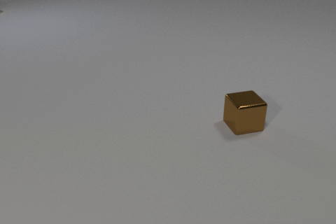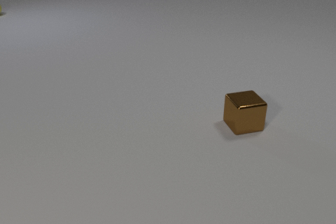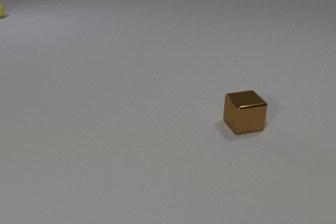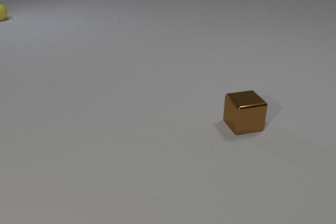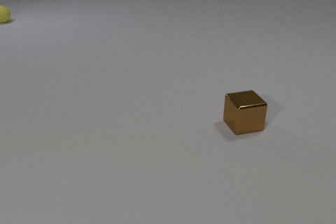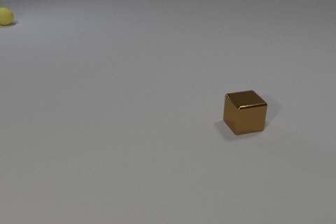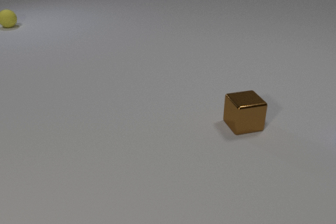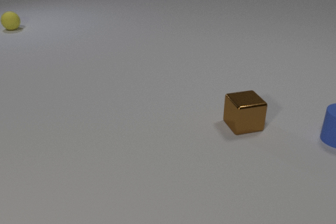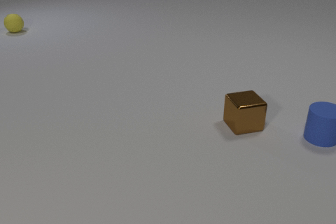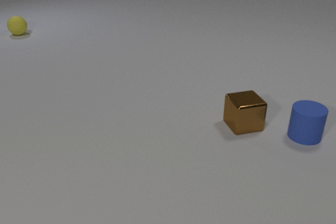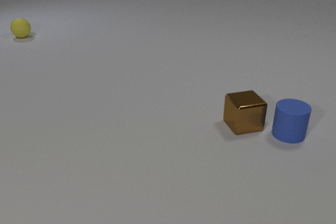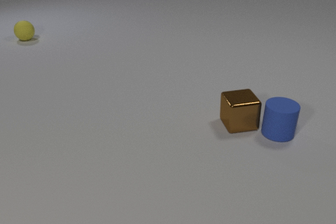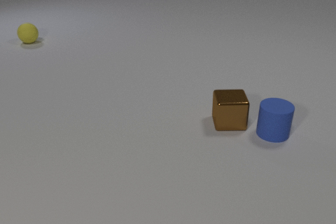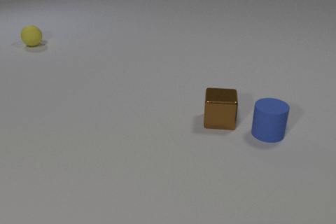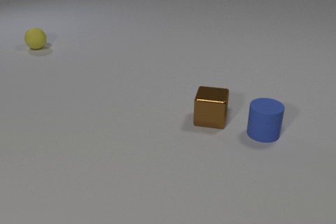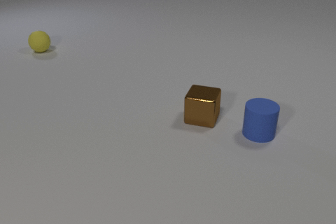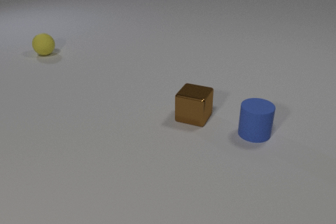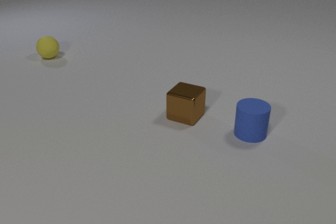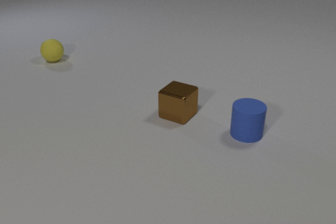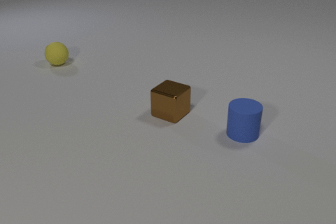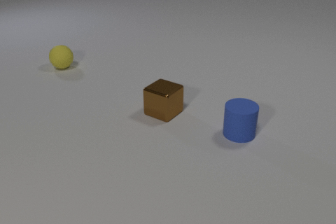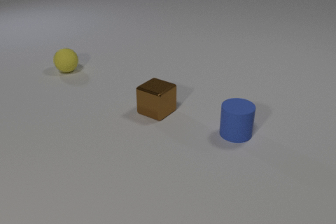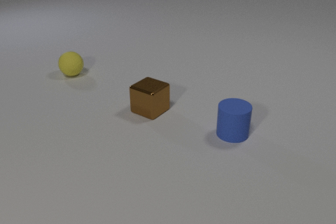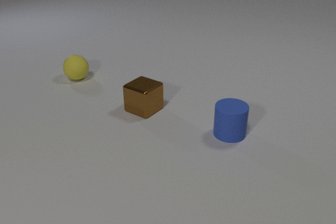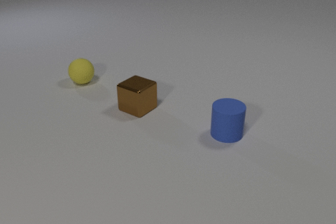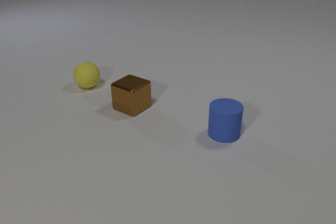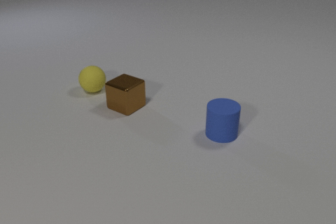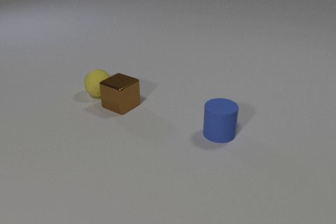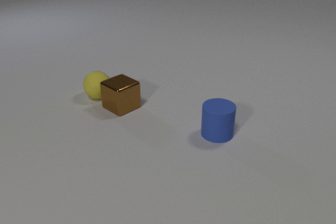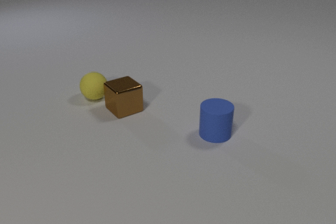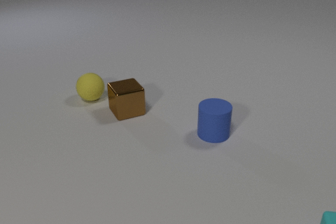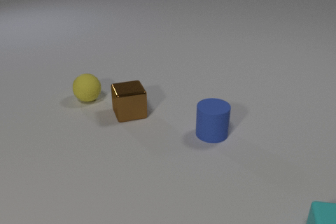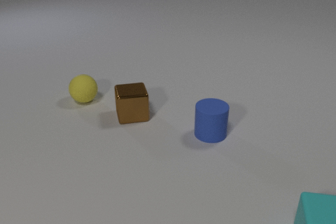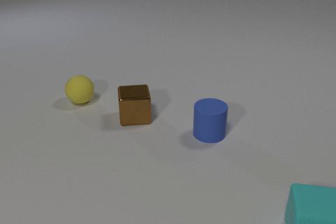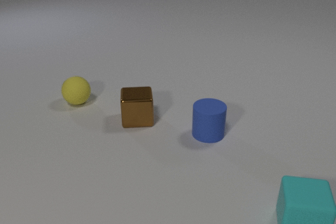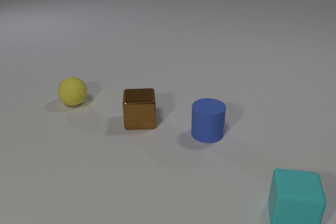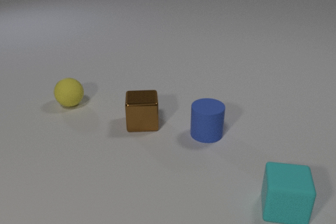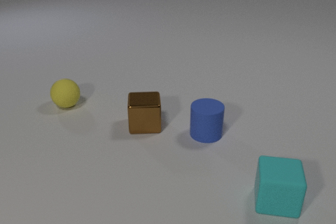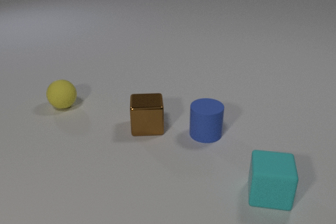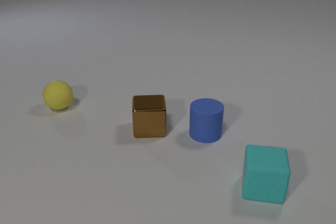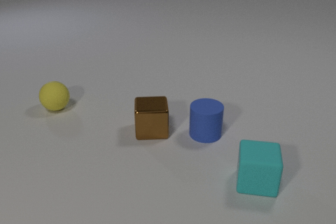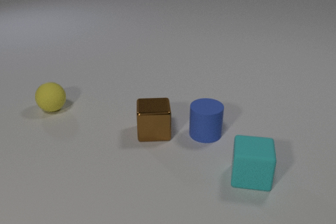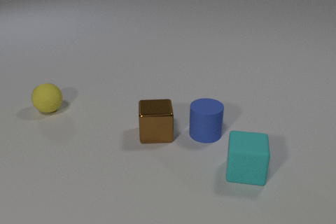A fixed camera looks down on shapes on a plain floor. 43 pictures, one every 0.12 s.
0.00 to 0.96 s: The blue rubber cylinder comes in at the right edge, slides to the left. The yellow rubber sphere comes in at the left edge, rolls toward the camera.
0.96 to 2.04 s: The blue rubber cylinder slides to the left. The brown metal cube slides to the left, spins clockwise seen from above by about 45 degrees, its near face sliding to the left. The yellow rubber sphere rolls toward the camera. The blue rubber cylinder and the brown metal cube collide.
2.04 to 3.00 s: The blue rubber cylinder slides to the left. The brown metal cube slides to the left. The yellow rubber sphere rolls toward the camera and to the right.
3.00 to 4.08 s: The blue rubber cylinder slides to the left. The brown metal cube slides toward the camera, spins clockwise seen from above by about 45 degrees, its near face sliding to the left. The cyan rubber cube comes in at the bottom edge, slides to the left and away from the camera. The yellow rubber sphere rolls toward the camera. The brown metal cube and the yellow rubber sphere collide.
4.08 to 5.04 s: The brown metal cube slides toward the camera and to the right. The cyan rubber cube slides away from the camera and to the left. The yellow rubber sphere rolls to the left.
Are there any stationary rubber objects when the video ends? yes.
What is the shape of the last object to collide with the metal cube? sphere.
Are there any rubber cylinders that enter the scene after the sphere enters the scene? yes.
